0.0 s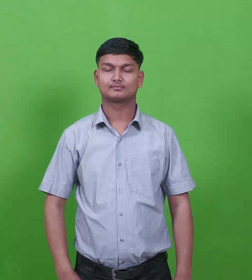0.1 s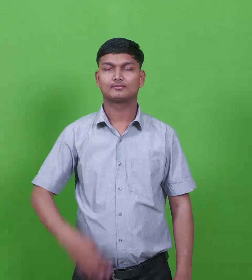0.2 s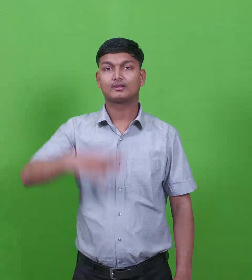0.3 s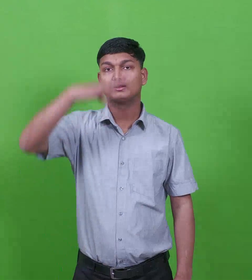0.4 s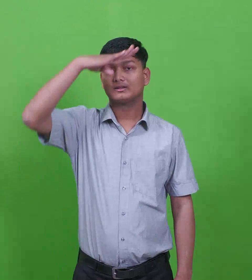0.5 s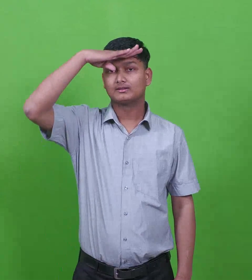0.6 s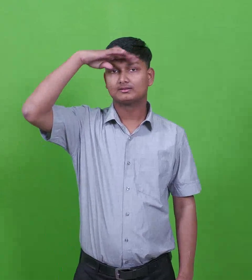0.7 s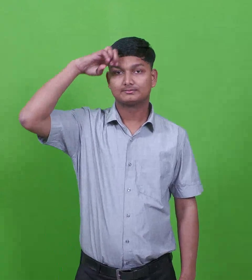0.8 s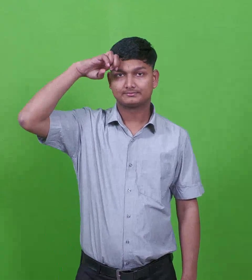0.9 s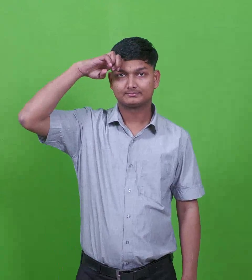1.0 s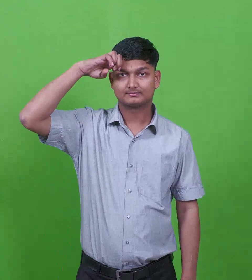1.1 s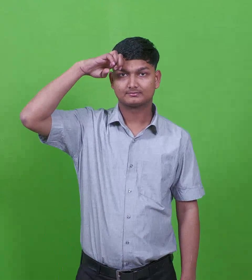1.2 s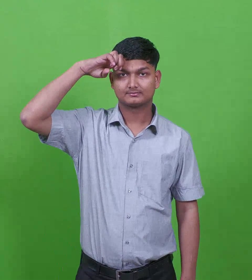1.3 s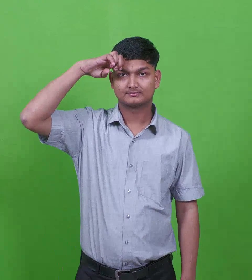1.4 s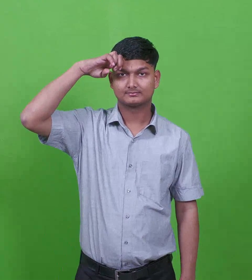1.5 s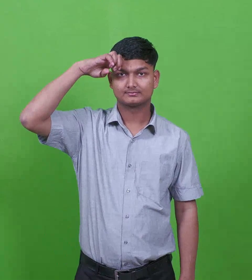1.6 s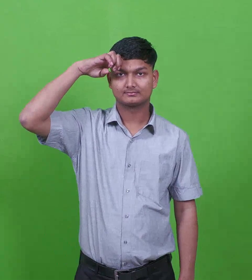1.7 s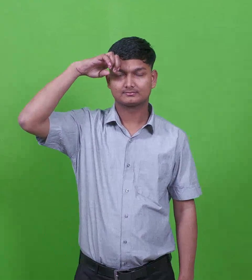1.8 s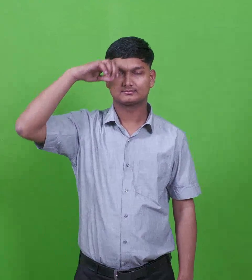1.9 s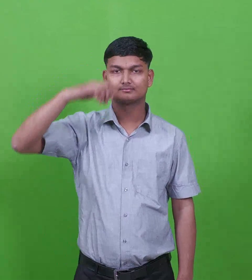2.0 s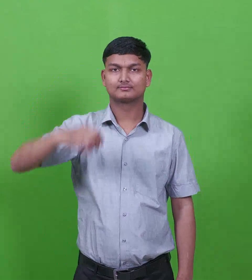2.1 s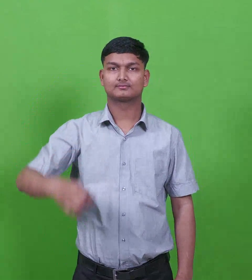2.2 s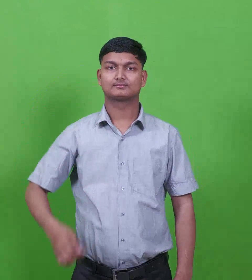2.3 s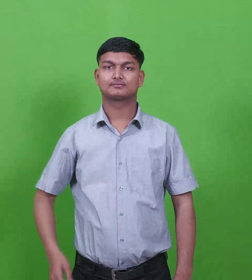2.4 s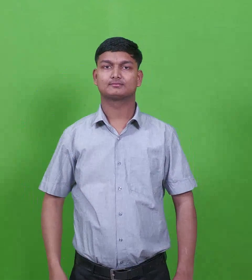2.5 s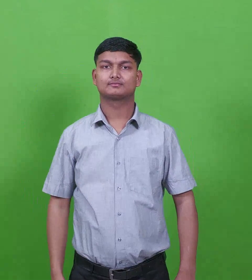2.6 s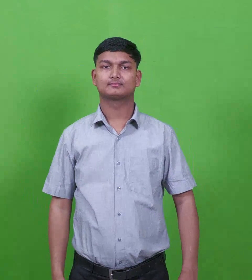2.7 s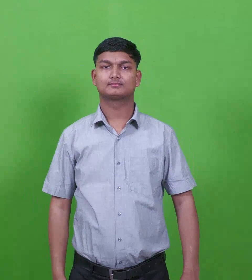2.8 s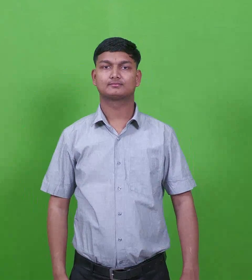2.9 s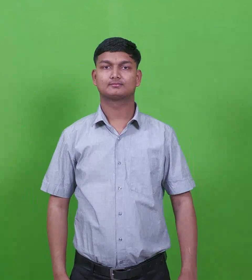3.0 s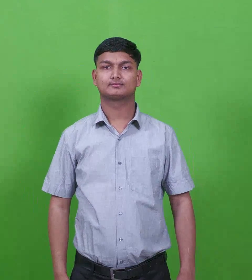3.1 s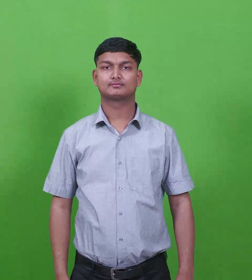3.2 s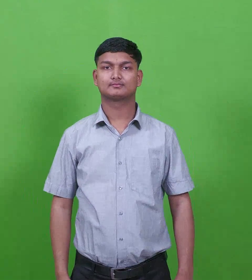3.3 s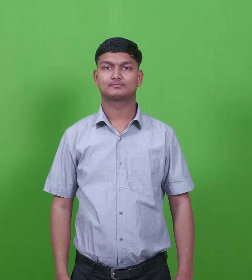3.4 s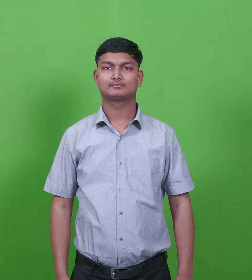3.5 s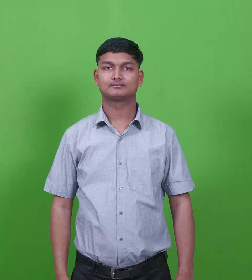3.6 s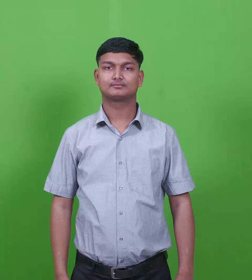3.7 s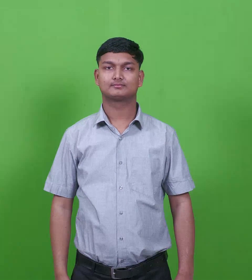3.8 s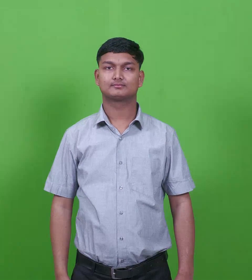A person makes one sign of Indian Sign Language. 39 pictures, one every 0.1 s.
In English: asaph
